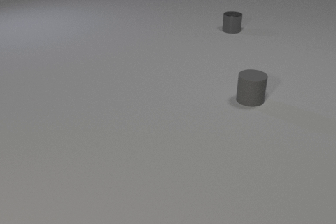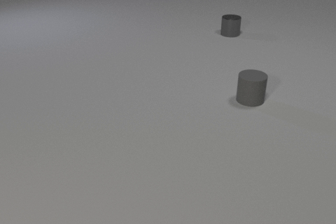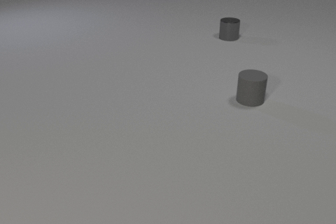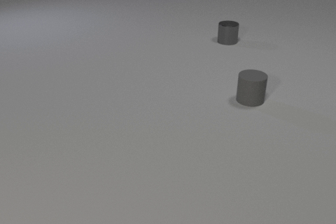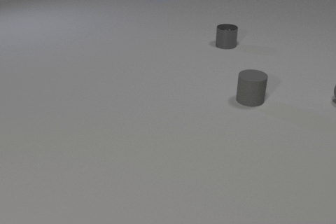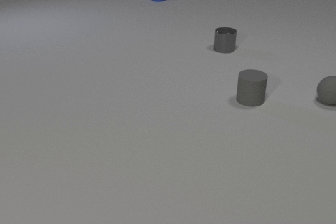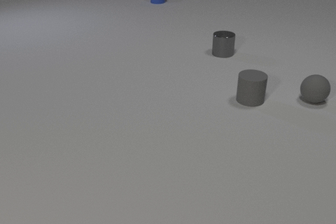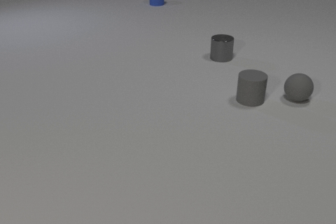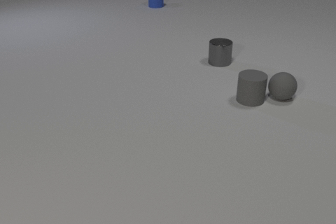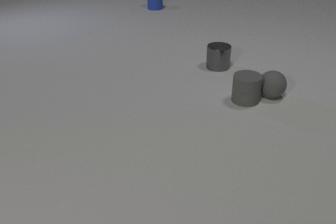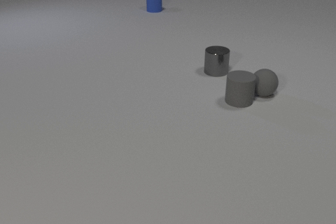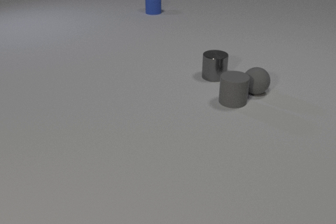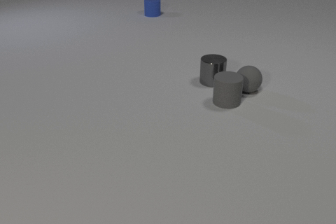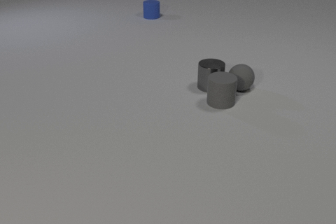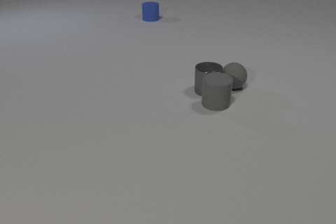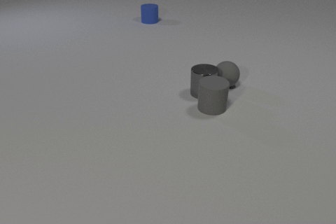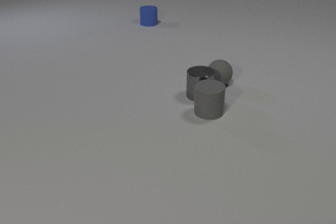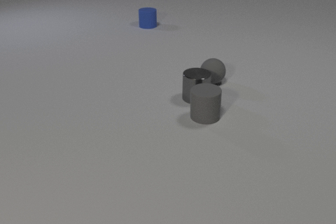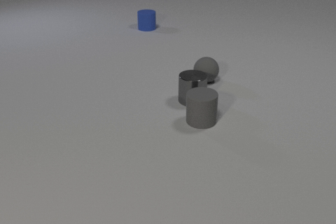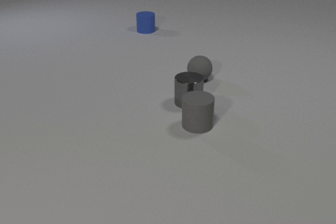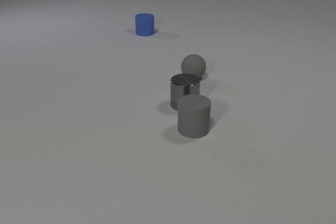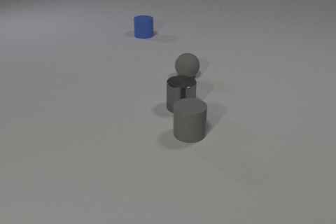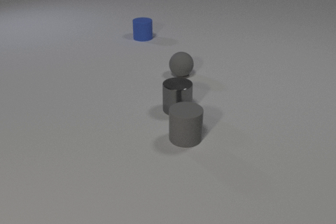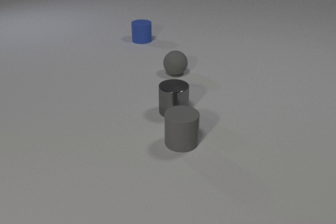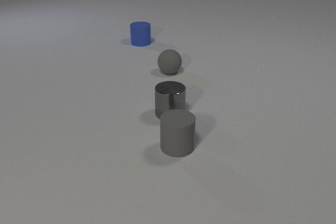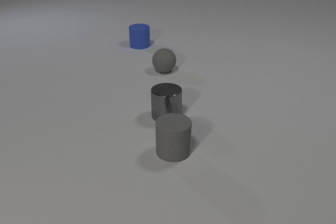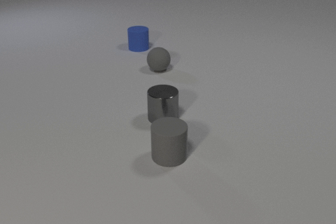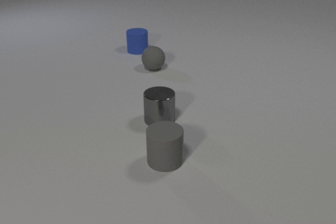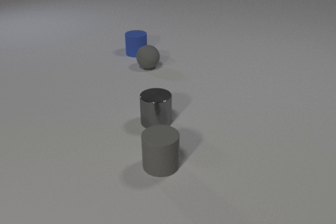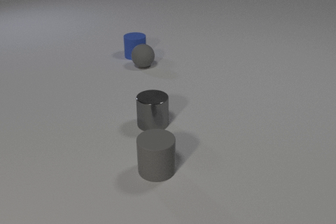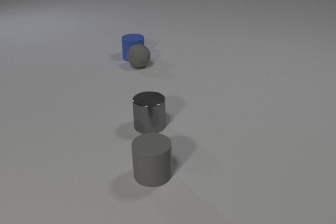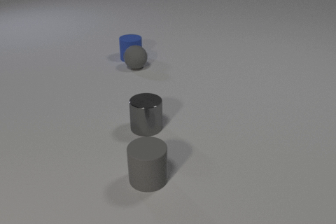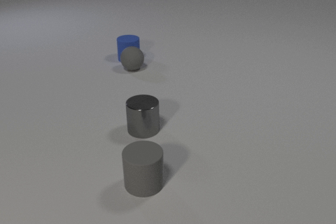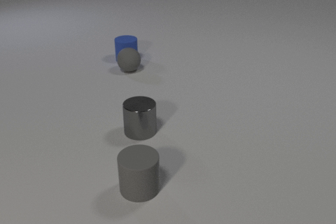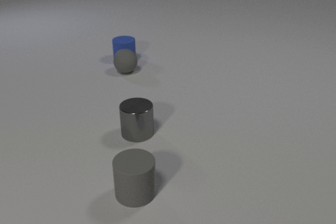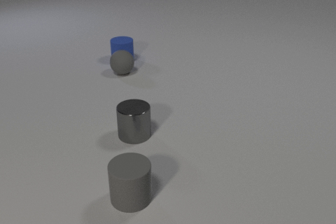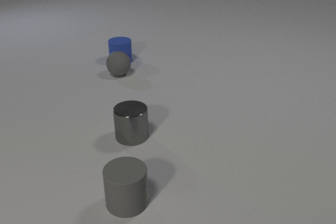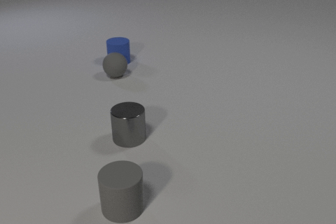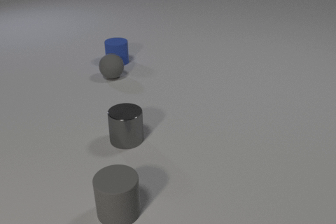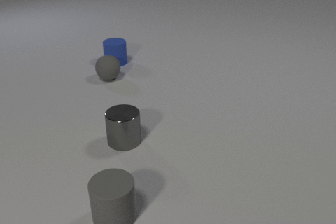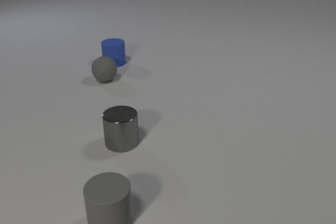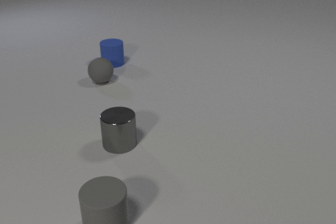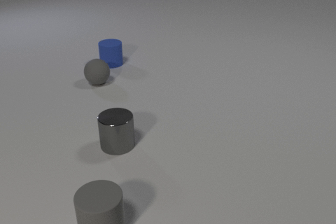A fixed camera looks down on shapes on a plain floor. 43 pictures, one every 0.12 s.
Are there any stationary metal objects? no.
How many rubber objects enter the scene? 2.
What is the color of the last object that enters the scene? gray.
0.00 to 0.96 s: The gray rubber sphere comes in at the right edge, rolls to the left. The blue rubber cylinder comes in at the top edge, slides toward the camera. The gray metal cylinder slides toward the camera.
0.96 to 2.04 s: The gray rubber sphere rolls to the left. The gray rubber cylinder slides to the left and toward the camera. The blue rubber cylinder slides toward the camera. The gray metal cylinder slides toward the camera. The gray rubber sphere and the gray rubber cylinder collide. The gray rubber cylinder and the gray metal cylinder collide.
2.04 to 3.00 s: The gray rubber sphere rolls to the left and away from the camera. The gray rubber cylinder slides toward the camera and to the left. The blue rubber cylinder slides toward the camera. The gray metal cylinder slides toward the camera and to the left.
3.00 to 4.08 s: The gray rubber sphere rolls to the left. The gray rubber cylinder slides toward the camera and to the left. The blue rubber cylinder slides toward the camera. The gray metal cylinder slides toward the camera and to the left. The gray rubber sphere and the blue rubber cylinder collide.
4.08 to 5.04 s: The gray rubber sphere rolls to the left and toward the camera. The gray rubber cylinder slides toward the camera and to the left. The blue rubber cylinder slides to the left and toward the camera. The gray metal cylinder slides to the left and toward the camera.
